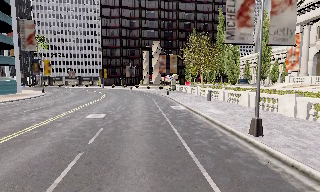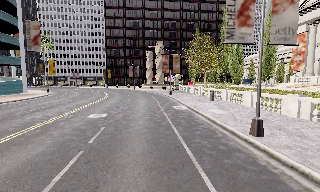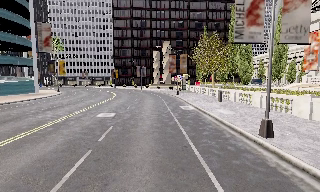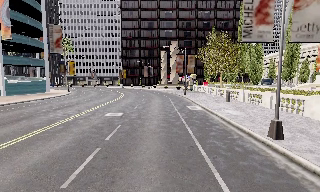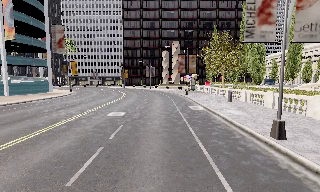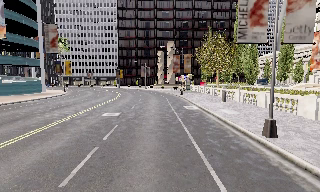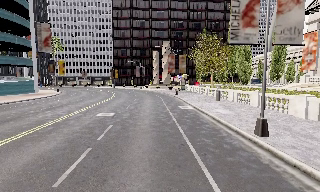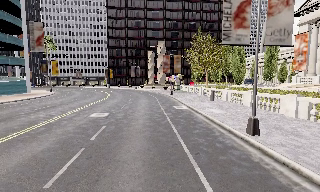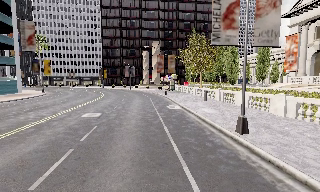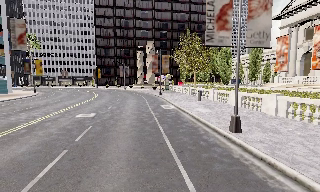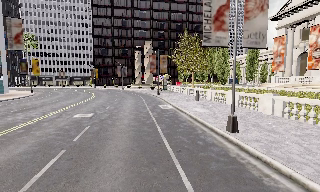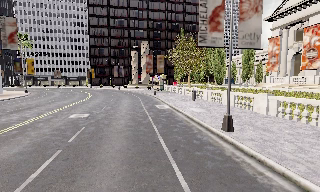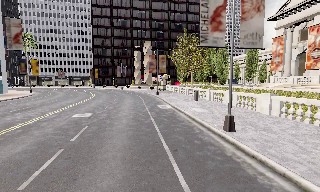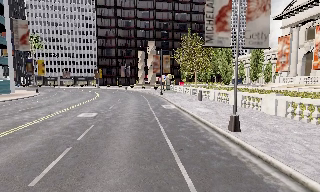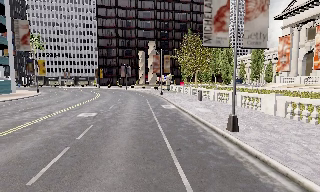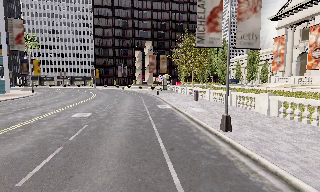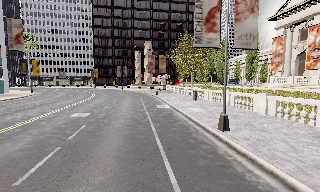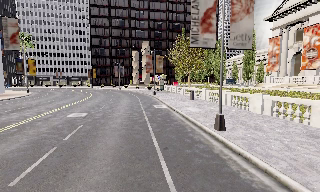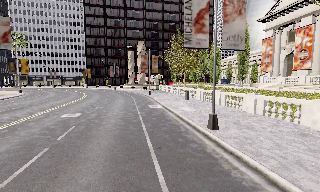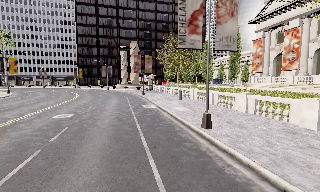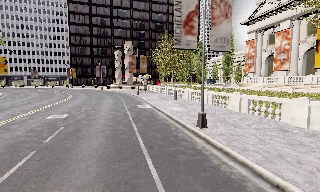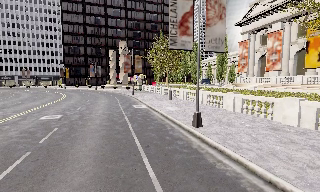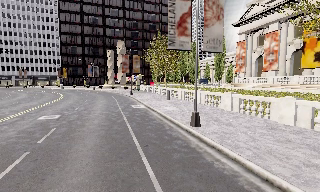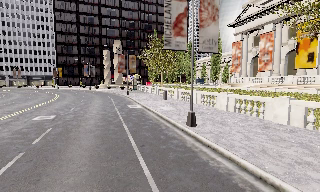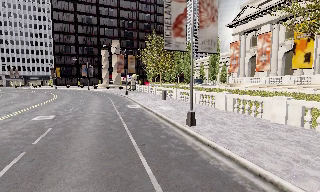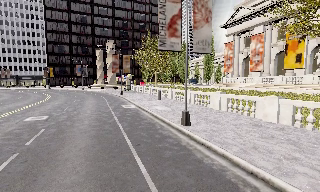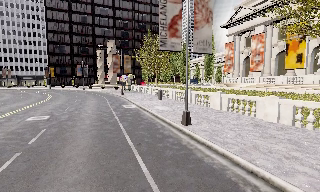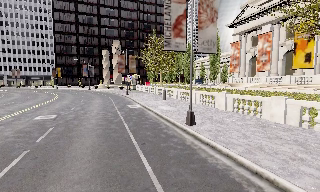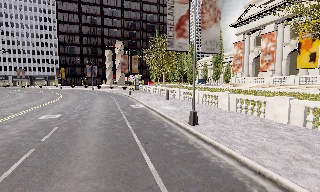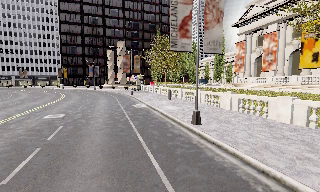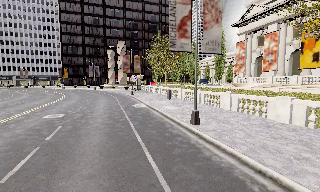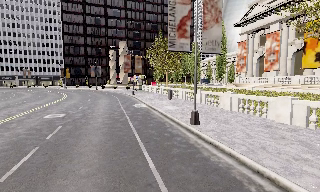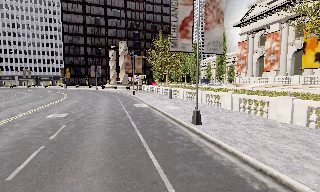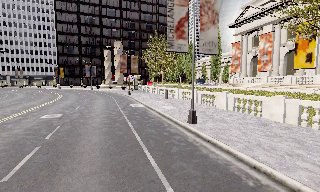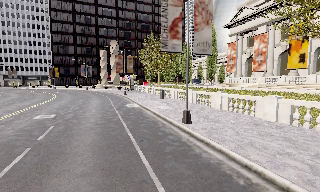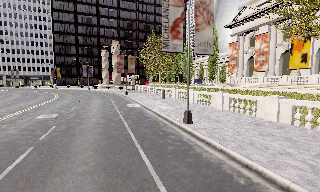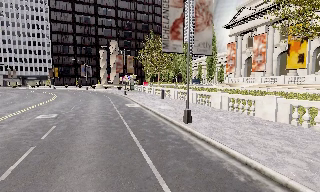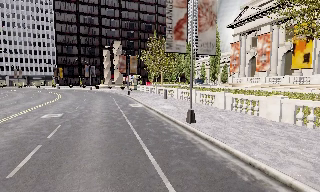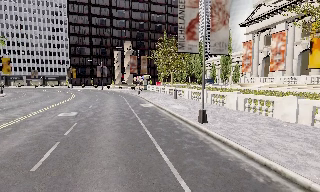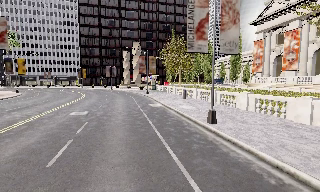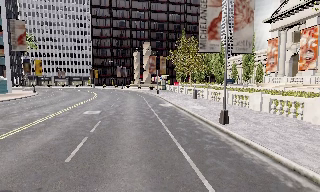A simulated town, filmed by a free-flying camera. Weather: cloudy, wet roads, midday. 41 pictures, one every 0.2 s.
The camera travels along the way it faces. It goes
backward.
0.0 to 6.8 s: The camera swings to its right by about 15 degrees, and the scene slides to the left. It travels backward and to its right, about 1.5 m, so what stands in front gets smaller.
6.8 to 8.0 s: The scene slides to the right, as the camera pans about 10 degrees to its left.
The film runs backward here.
